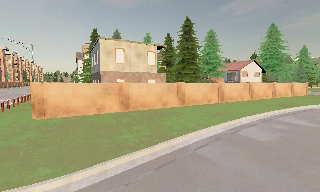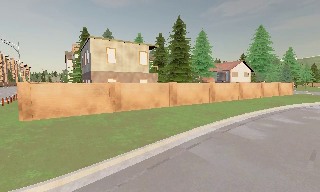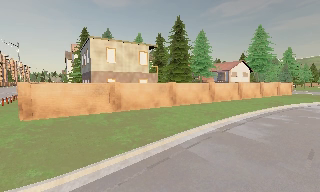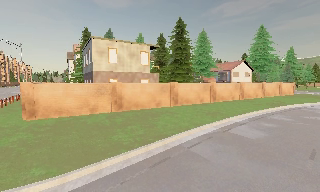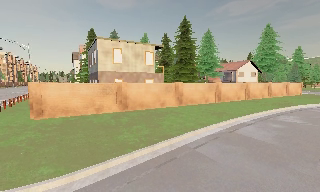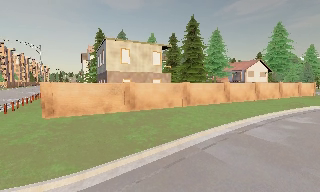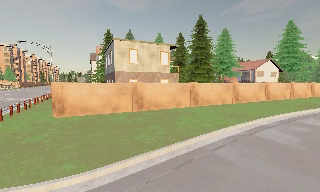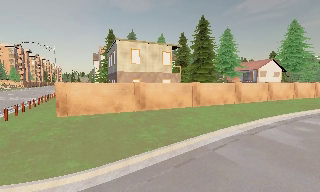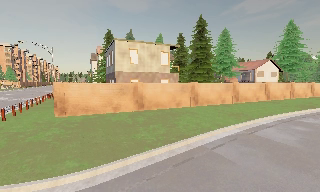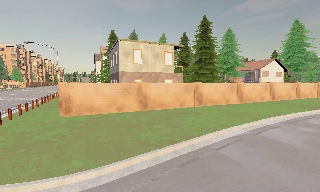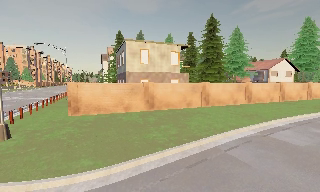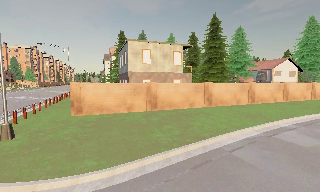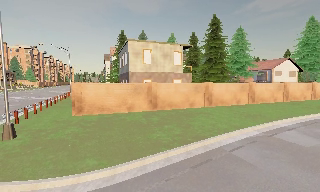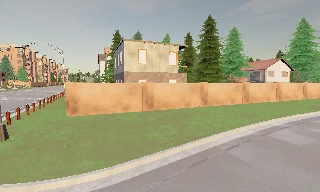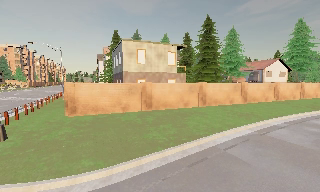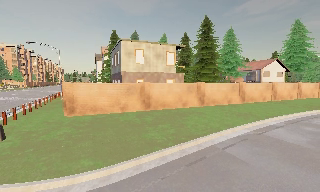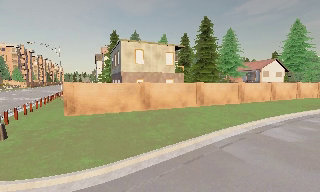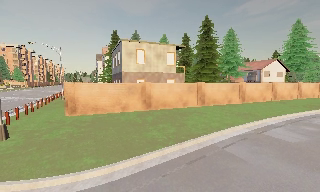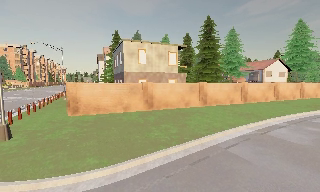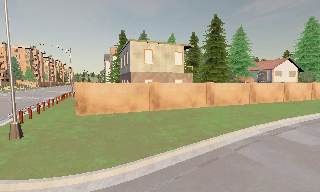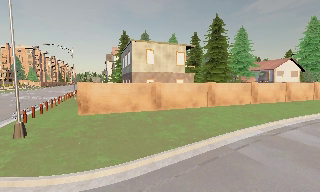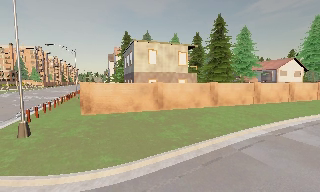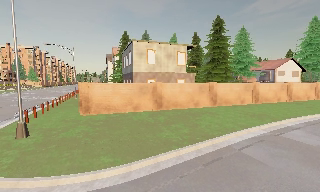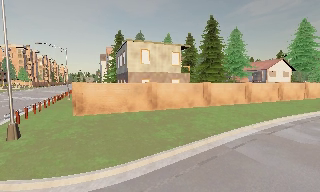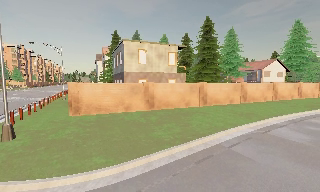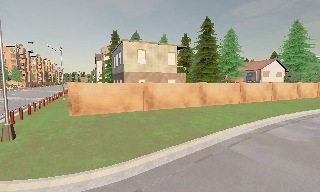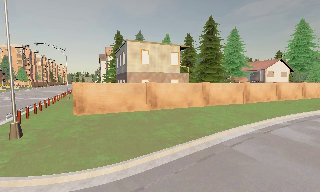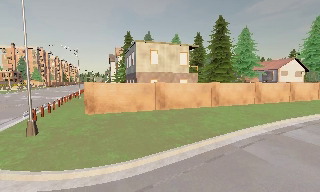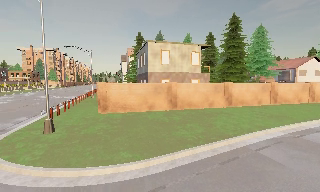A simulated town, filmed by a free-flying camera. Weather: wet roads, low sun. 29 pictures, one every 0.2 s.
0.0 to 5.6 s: The camera swings to its left by about 15 degrees, and the scene slides to the right. It travels to its left and backward, about 1 m, so close, fixed things drift to the right.
The film runs forward here.
